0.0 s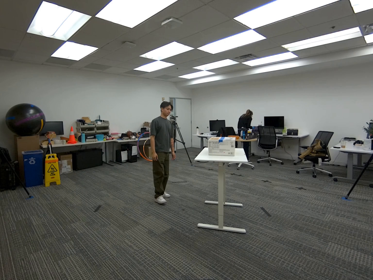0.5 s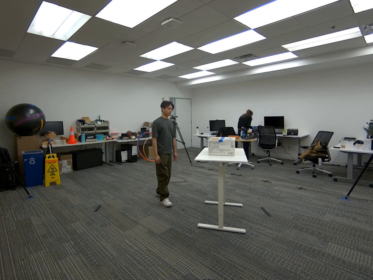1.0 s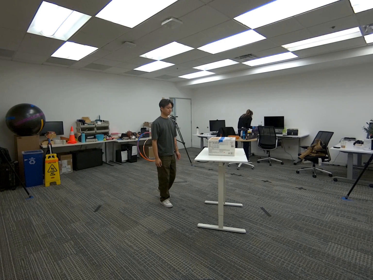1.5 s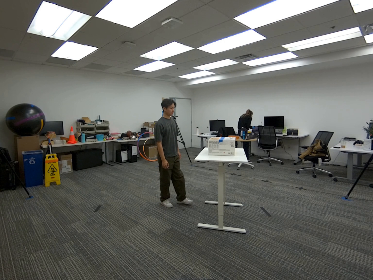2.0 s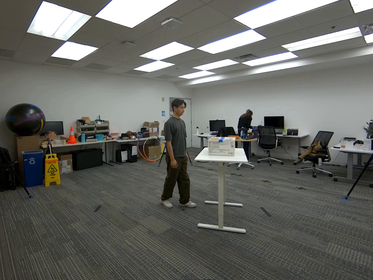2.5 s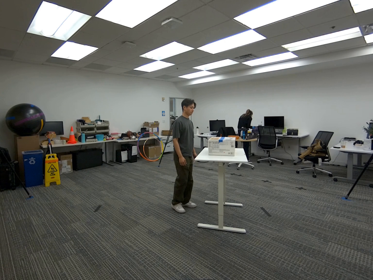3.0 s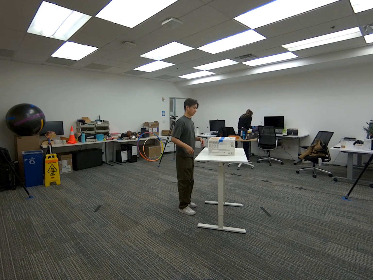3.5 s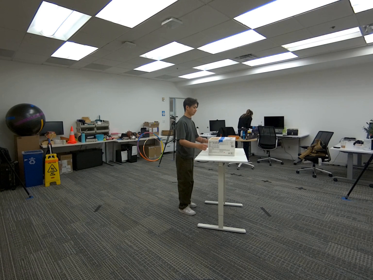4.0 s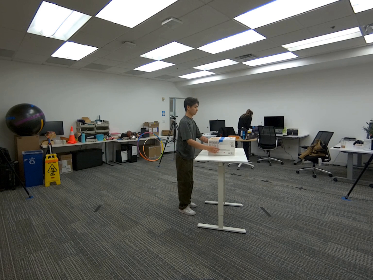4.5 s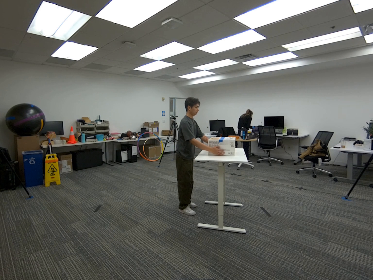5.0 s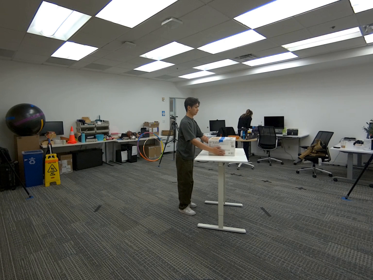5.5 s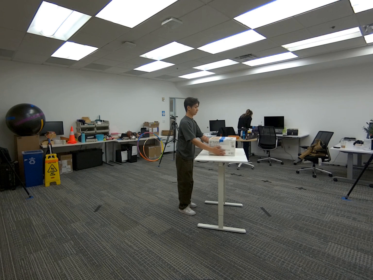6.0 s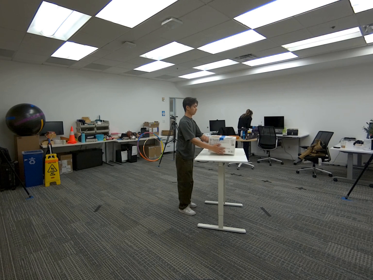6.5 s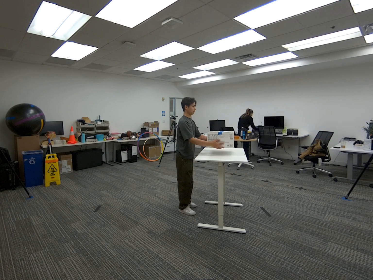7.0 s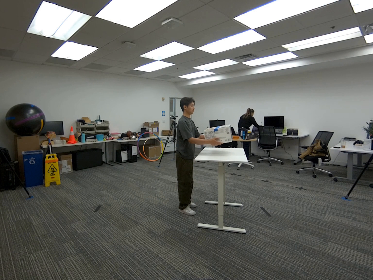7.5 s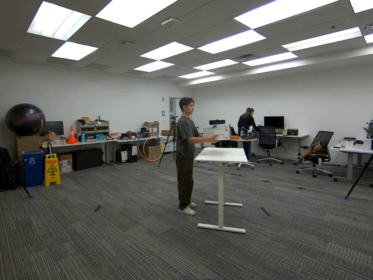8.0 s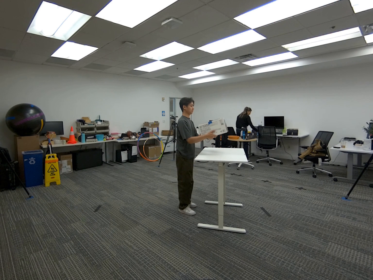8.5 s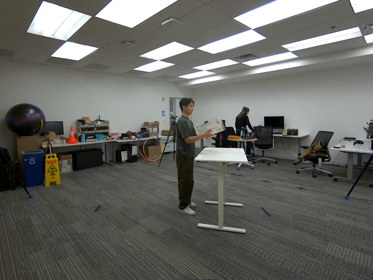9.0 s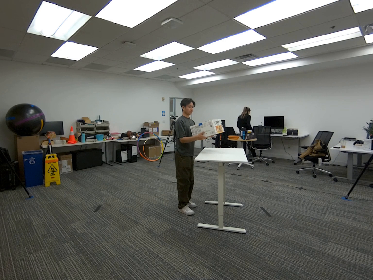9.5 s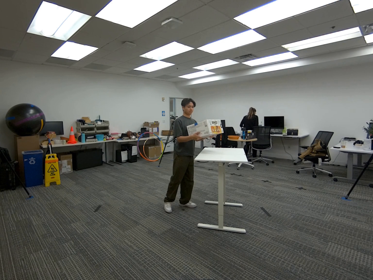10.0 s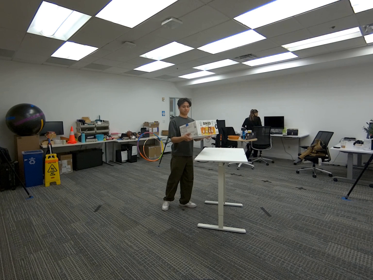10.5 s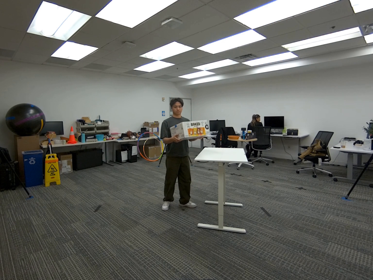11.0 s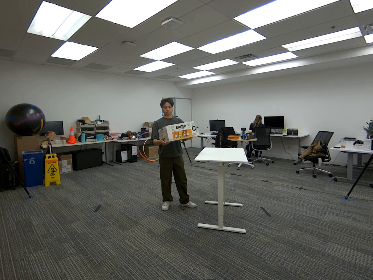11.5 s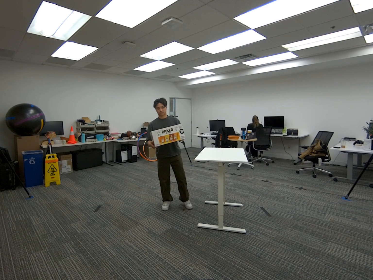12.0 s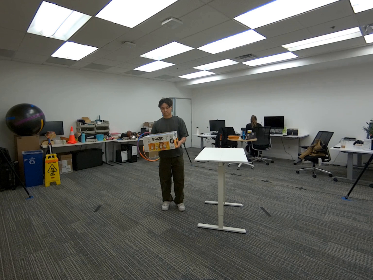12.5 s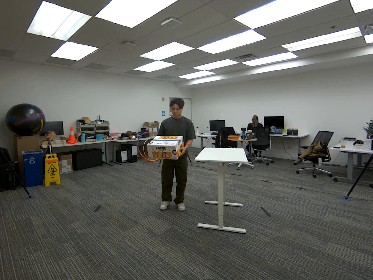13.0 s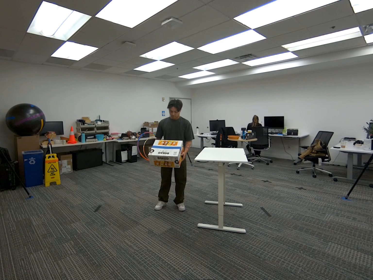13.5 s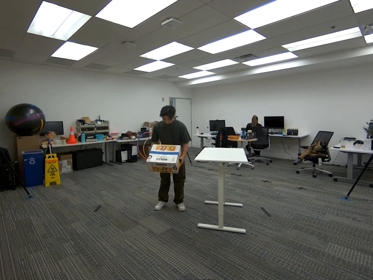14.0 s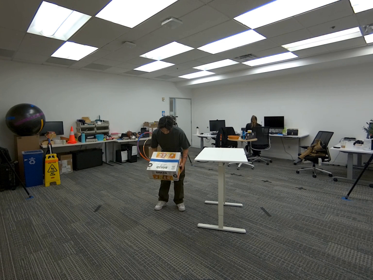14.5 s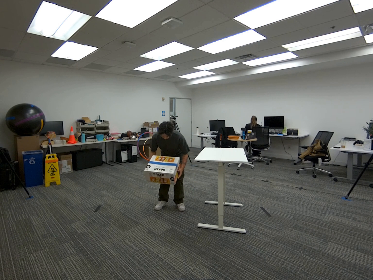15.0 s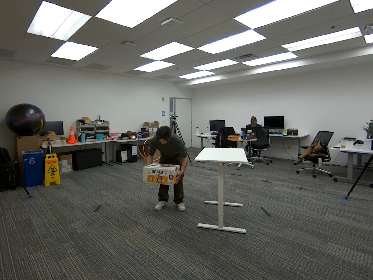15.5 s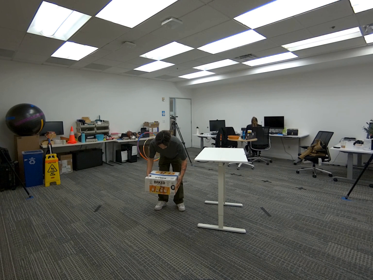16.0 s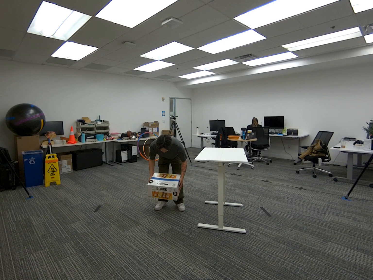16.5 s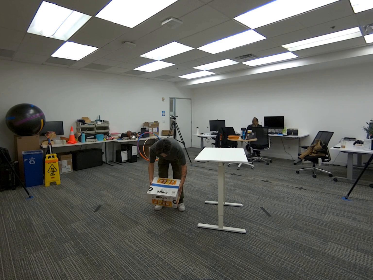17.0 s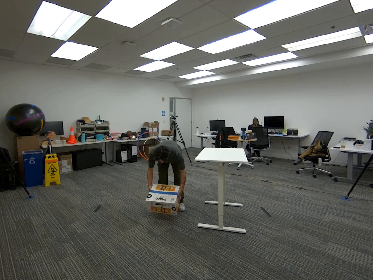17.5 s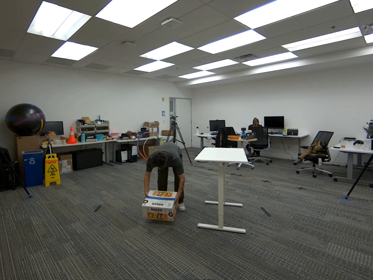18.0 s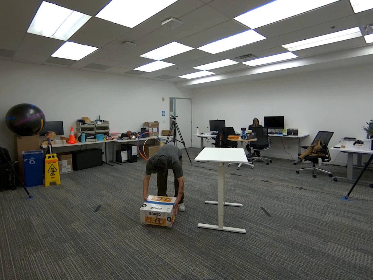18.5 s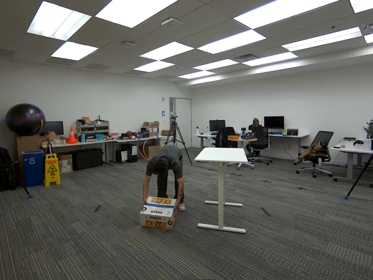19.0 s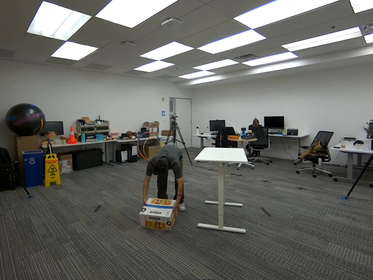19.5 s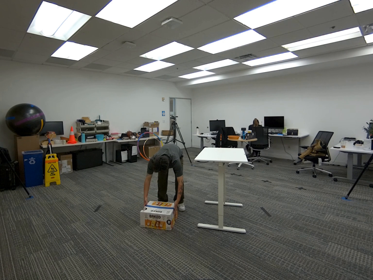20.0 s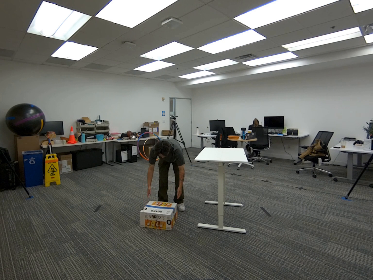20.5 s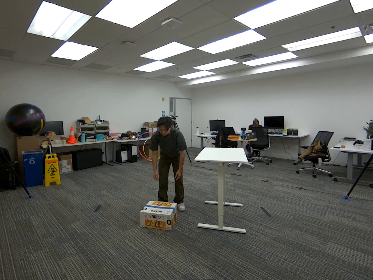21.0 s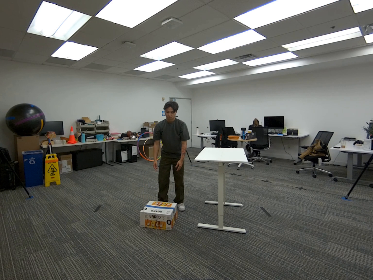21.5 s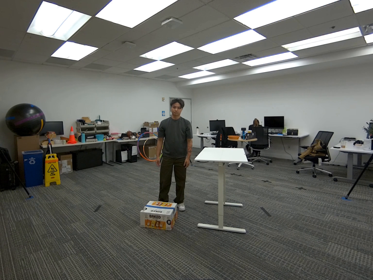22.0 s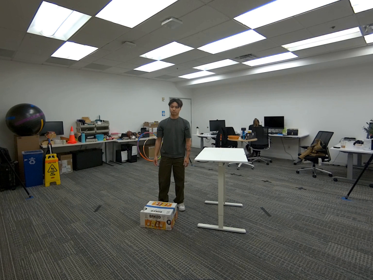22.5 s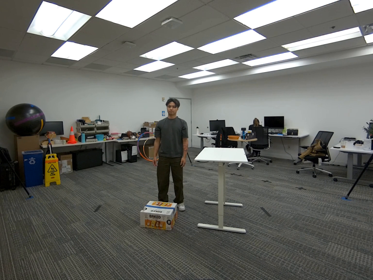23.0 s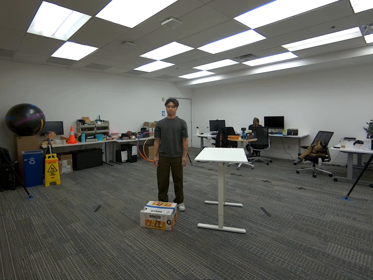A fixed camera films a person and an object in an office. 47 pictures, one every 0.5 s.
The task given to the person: Walk to the snack box on the white desk, use both hands to pick up the box and place it on the ground.
